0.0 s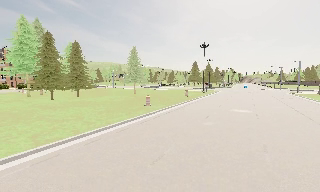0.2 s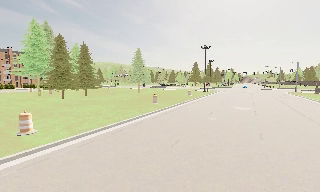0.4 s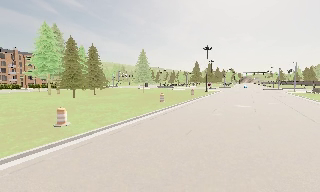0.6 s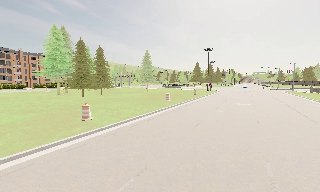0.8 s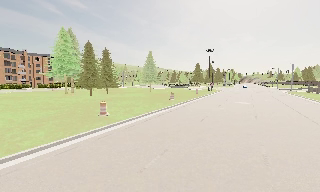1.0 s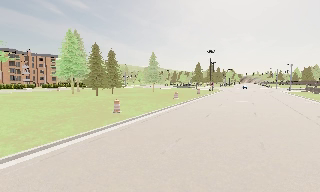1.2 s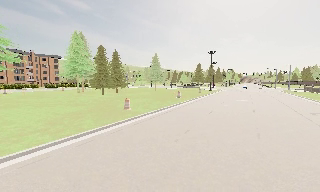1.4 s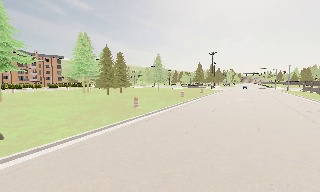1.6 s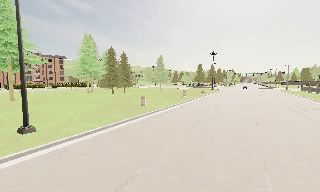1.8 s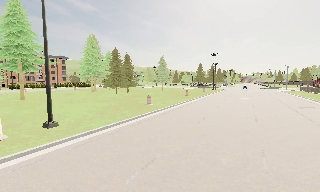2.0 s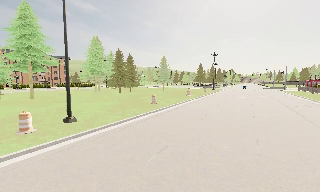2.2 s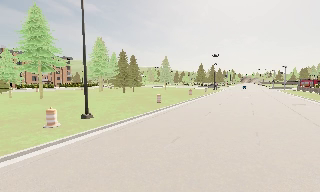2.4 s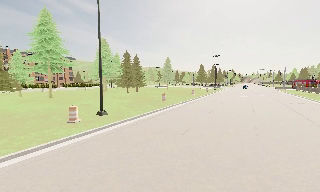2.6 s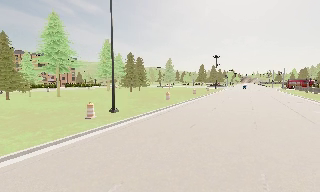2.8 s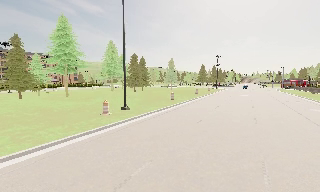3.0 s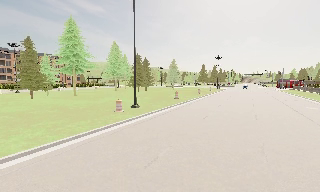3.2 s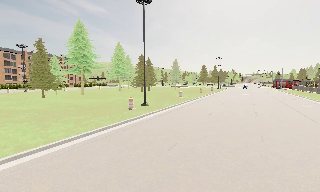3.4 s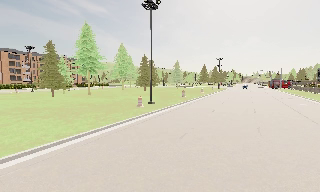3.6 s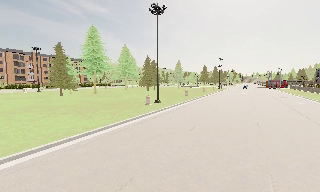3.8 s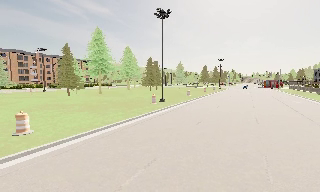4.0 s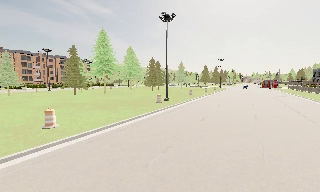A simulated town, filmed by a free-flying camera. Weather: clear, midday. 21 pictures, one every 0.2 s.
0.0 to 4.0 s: The camera travels backward and to its left, about 30 m, so what stands in front gets smaller.
The film runs backward here.
